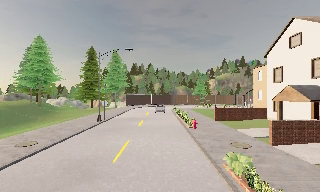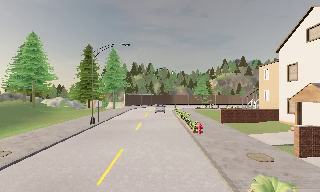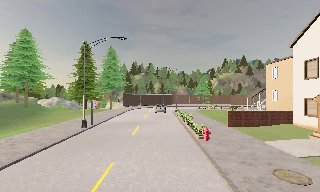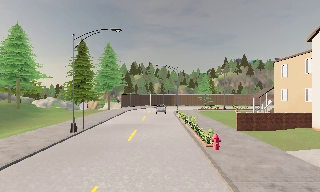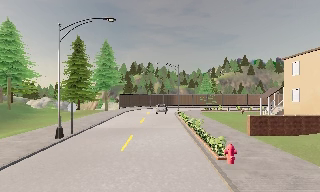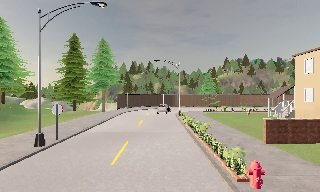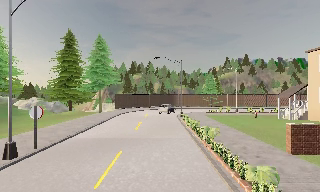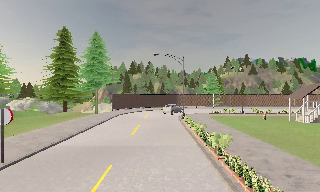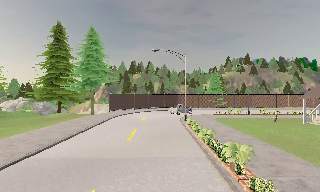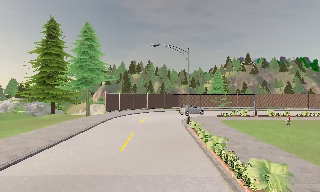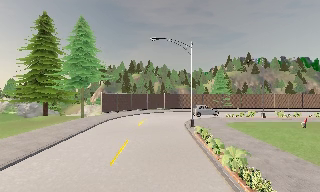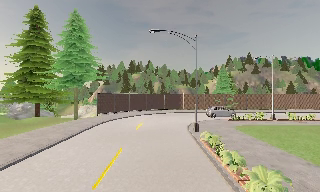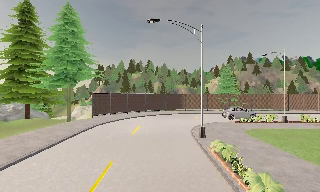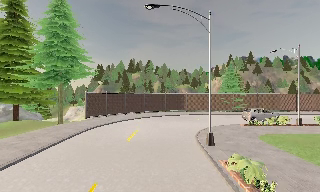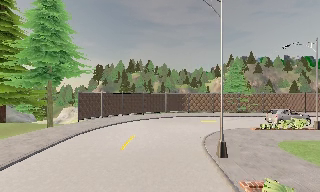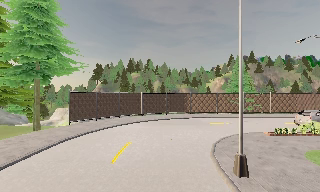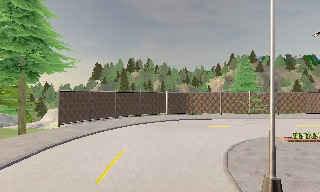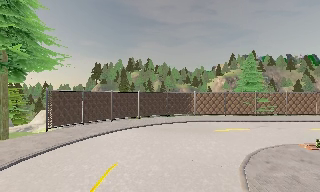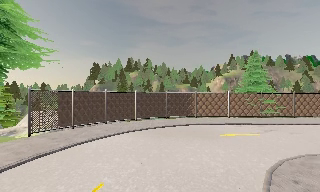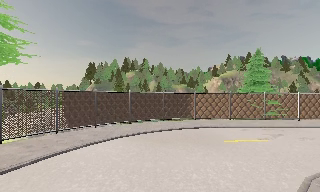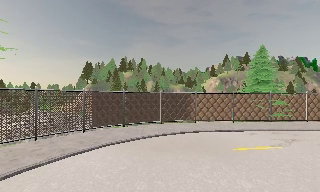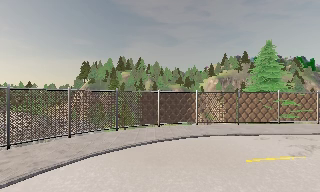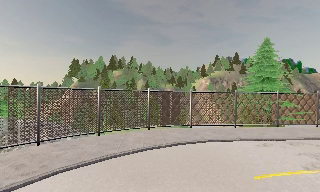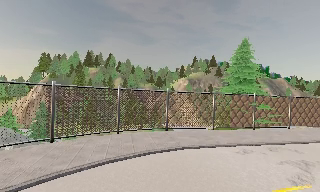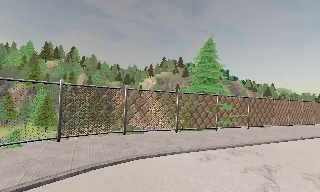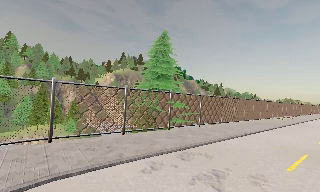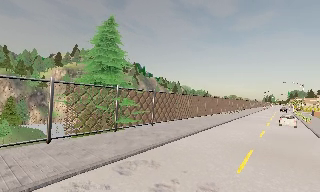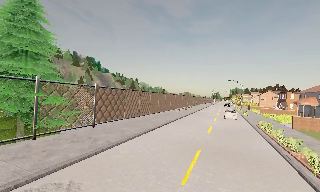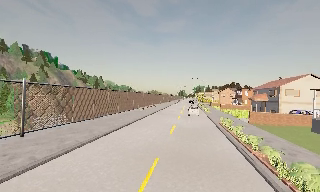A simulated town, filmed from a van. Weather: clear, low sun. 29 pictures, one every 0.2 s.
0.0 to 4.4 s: The camera travels forward, about 35 m, so what stands in front looms larger.
4.4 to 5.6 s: The scene slides to the left, as the camera pans about 75 degrees to its right. It travels forward and to its right, about 11 m.
The film runs forward here.
